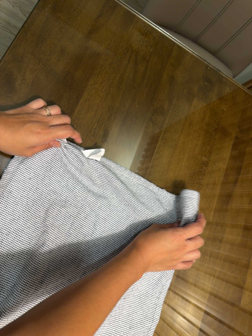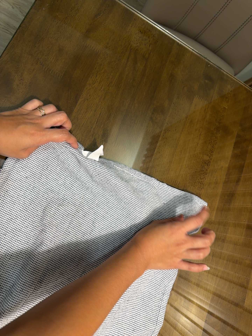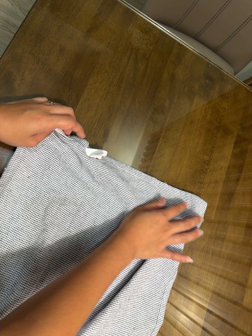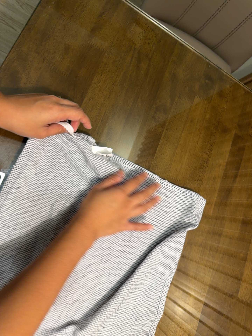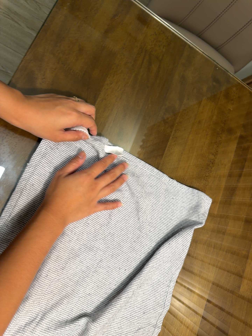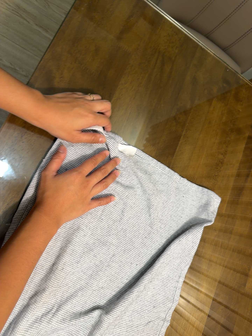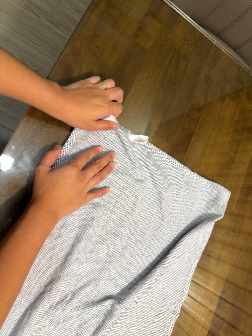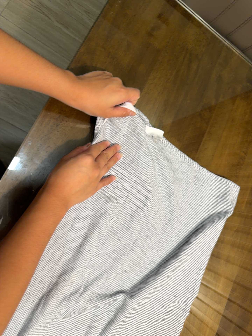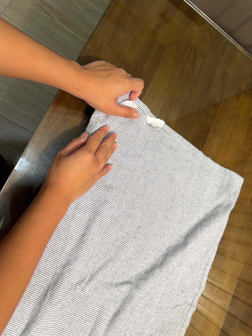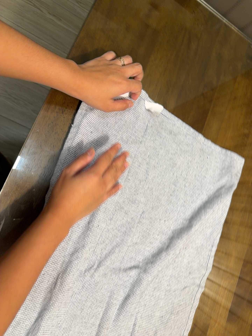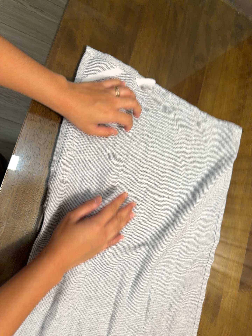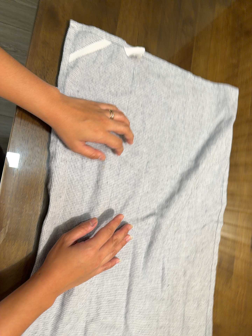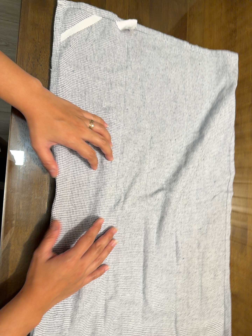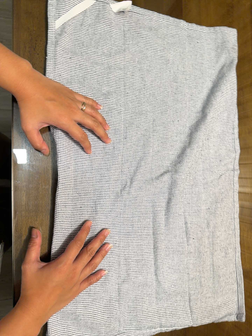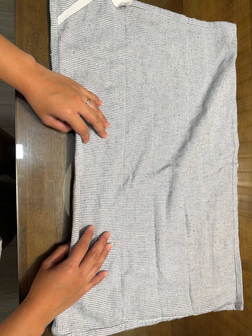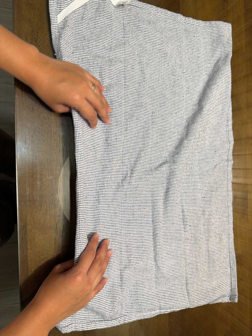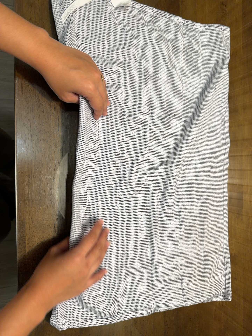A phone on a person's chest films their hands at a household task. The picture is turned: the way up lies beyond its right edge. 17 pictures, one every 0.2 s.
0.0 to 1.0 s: The camera travels to its left, about 7 cm, so close, fixed things drift to the right.
1.0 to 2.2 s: The camera travels toward the bottom of its view and to its left, about 10 cm, so close, fixed things drift upward. It rolls about its line of sight by about 15 degrees, and the scene rotates counterclockwise.
2.2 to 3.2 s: The camera rolls about its line of sight by about 10 degrees, and the scene rotates counterclockwise.
The film runs forward here.
